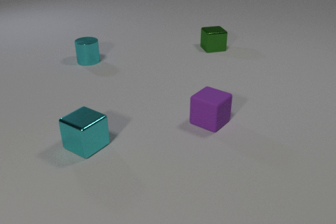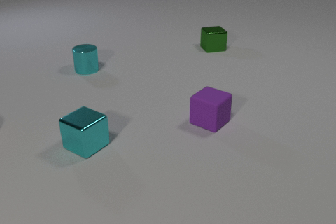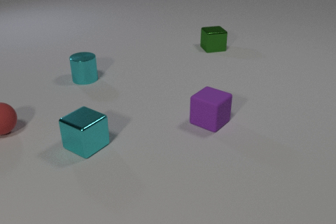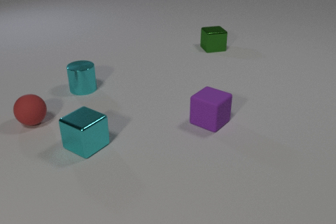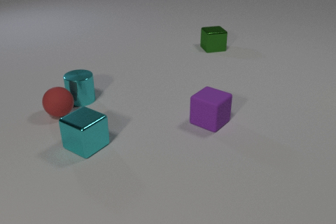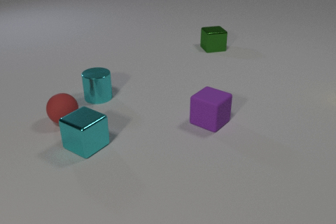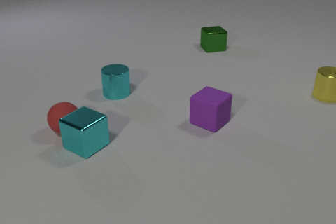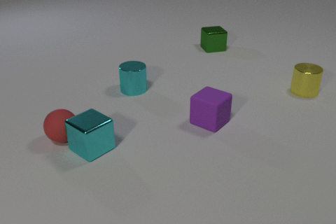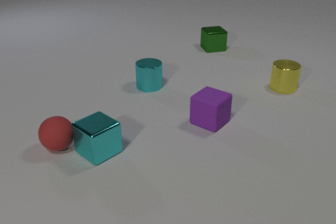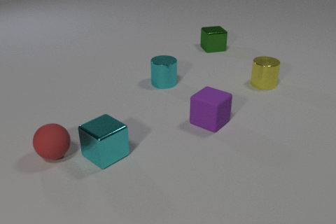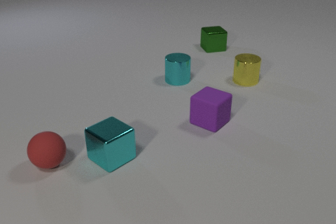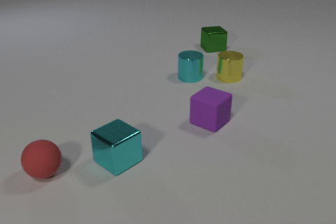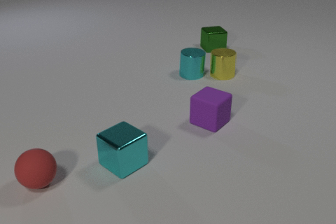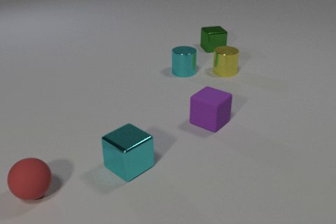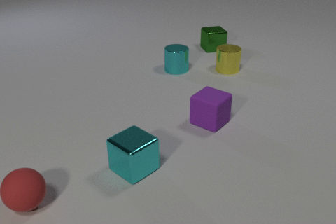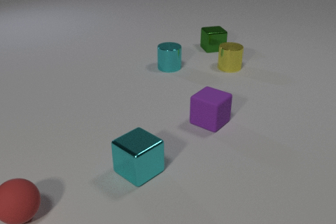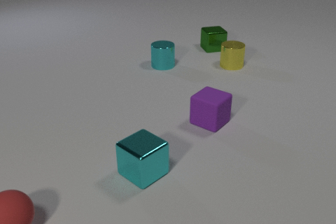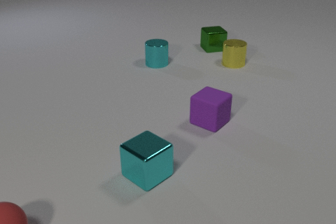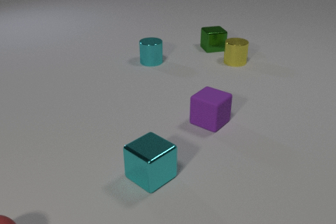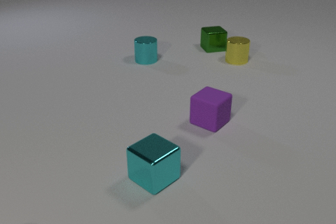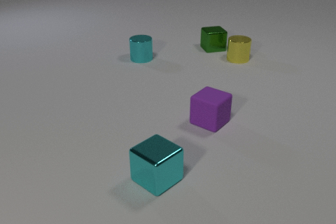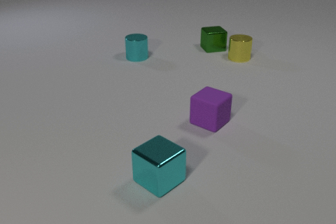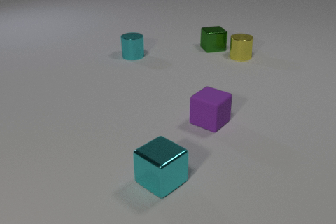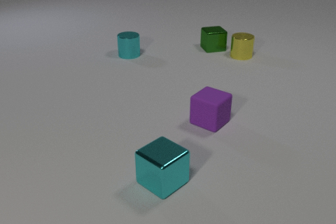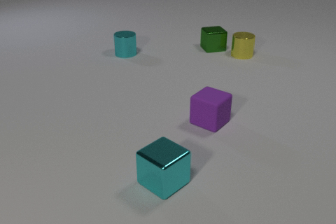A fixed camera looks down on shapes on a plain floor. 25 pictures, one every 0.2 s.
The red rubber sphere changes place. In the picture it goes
toward the camera.
0.0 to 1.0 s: The red rubber sphere comes in at the left edge, rolls to the right. The cyan metal cylinder slides toward the camera. The red rubber sphere and the cyan metal cylinder collide.
1.0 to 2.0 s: The red rubber sphere rolls toward the camera. The cyan metal cylinder slides to the right and away from the camera. The yellow metal cylinder comes in at the right edge, slides to the left. The cyan metal cube slides toward the camera and to the right. The red rubber sphere and the cyan metal cube collide.
2.0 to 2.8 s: The red rubber sphere rolls toward the camera and to the left. The cyan metal cylinder slides away from the camera. The yellow metal cylinder slides away from the camera and to the left. The cyan metal cube slides to the right and toward the camera. The cyan metal cylinder and the yellow metal cylinder collide.
2.8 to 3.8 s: The red rubber sphere rolls toward the camera and to the left, leaves at the bottom edge. The cyan metal cylinder slides to the left and away from the camera. The yellow metal cylinder slides away from the camera. The cyan metal cube slides to the right and toward the camera.
3.8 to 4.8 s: The cyan metal cylinder slides to the left and away from the camera. The yellow metal cylinder slides away from the camera. The cyan metal cube slides to the right.
Are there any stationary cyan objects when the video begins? yes.
Are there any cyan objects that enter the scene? no.
How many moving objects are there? 4.
